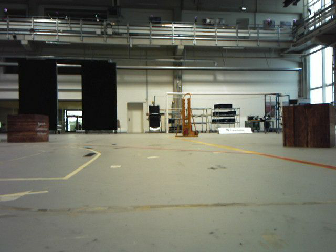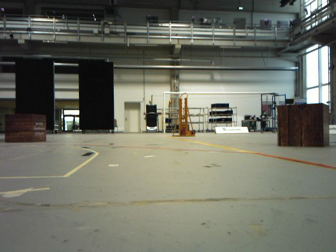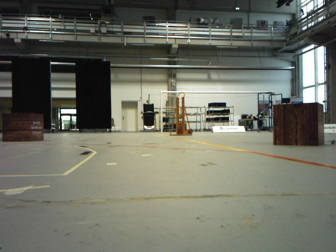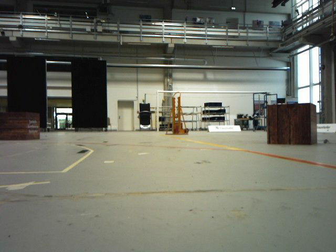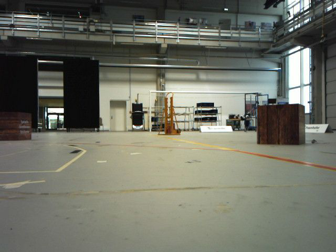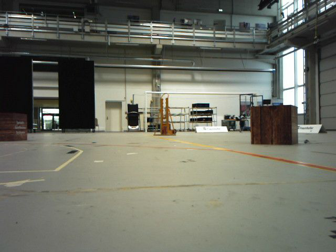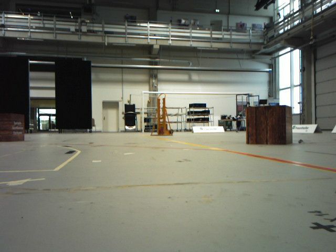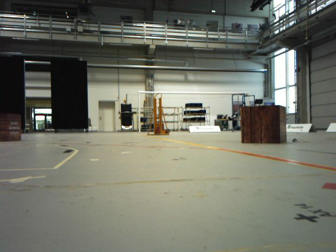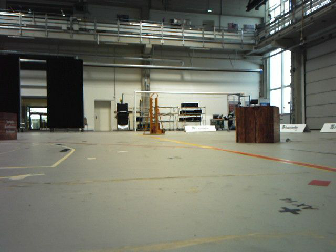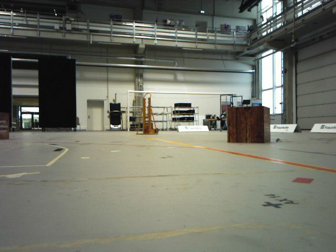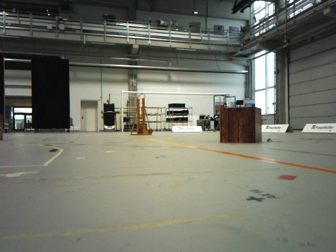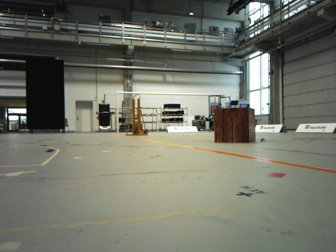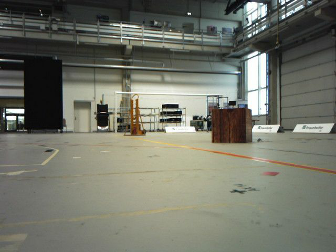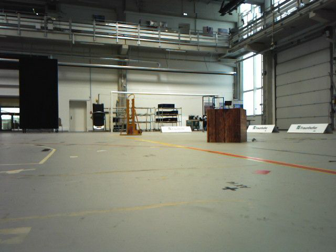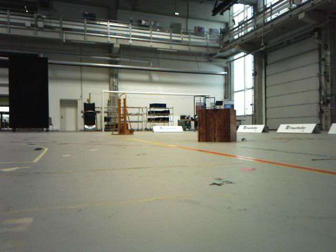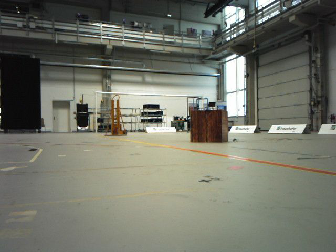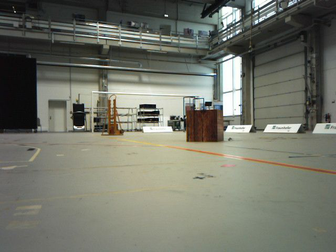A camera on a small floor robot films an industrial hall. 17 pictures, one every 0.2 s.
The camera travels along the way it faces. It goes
backward.
0.0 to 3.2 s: The camera pans to its right, which is clockwise from overhead, by about 15 degrees. It travels backward, about 0.6 m, so what stands in front gets smaller.
The film runs backward here.
